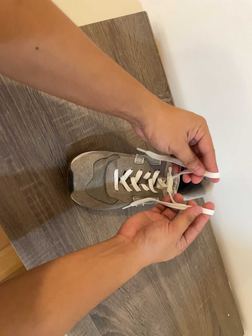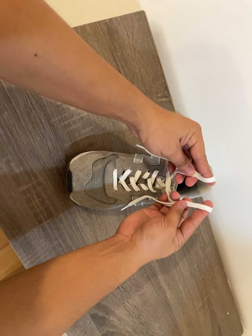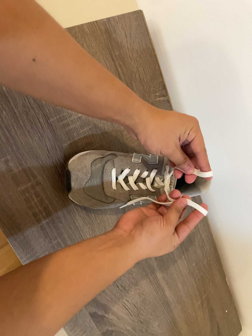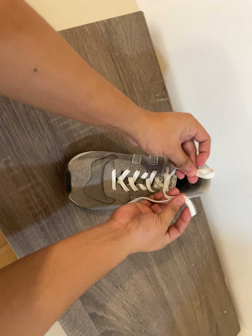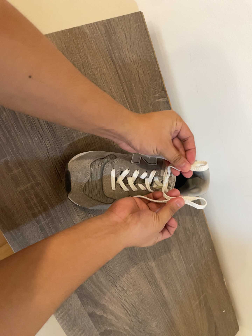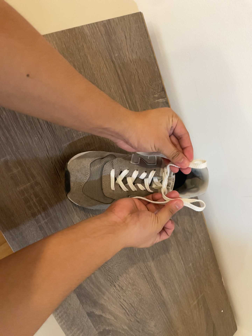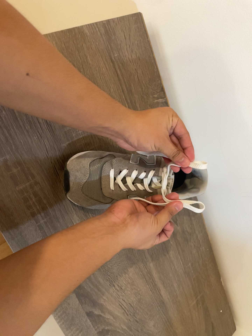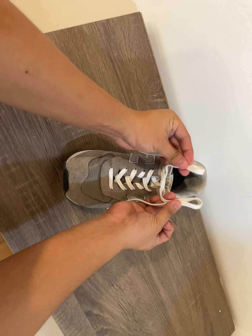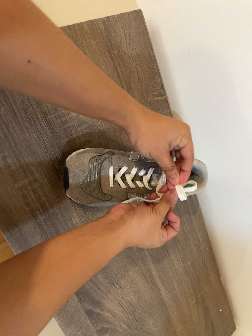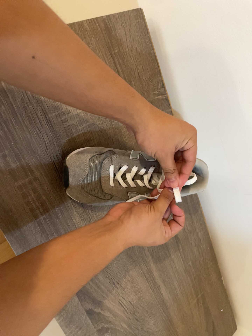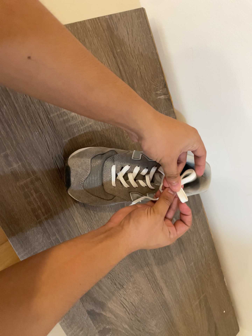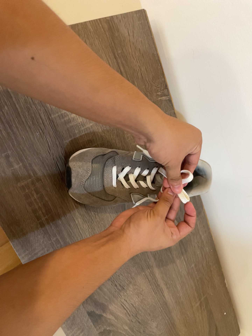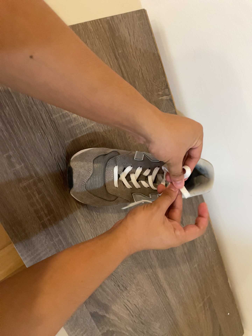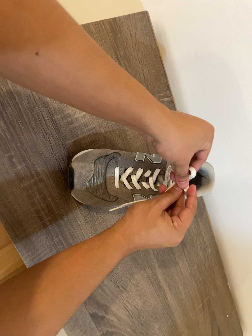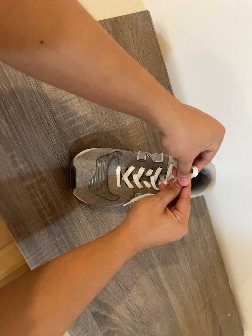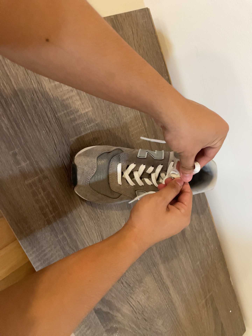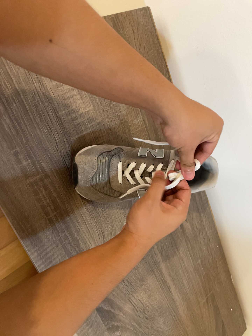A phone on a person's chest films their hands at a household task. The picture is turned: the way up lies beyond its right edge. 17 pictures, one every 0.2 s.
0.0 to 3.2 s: The camera shifts only a little, or ends up much as it began.
The film runs forward here.
